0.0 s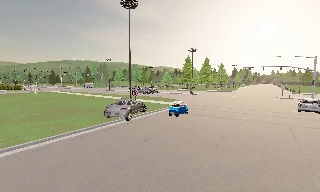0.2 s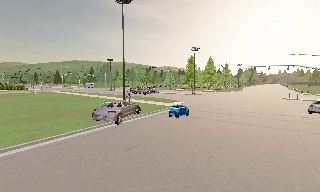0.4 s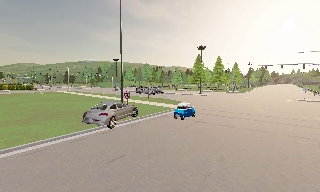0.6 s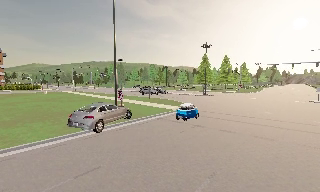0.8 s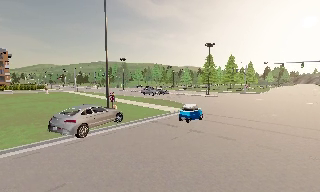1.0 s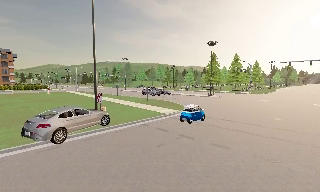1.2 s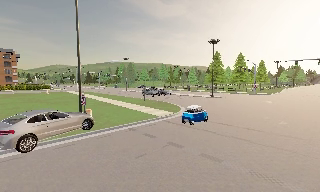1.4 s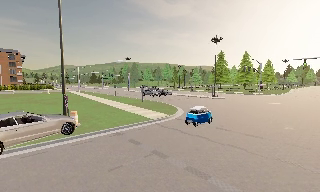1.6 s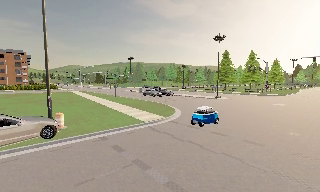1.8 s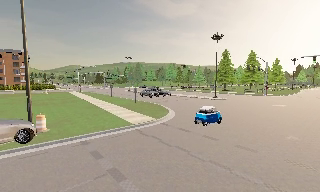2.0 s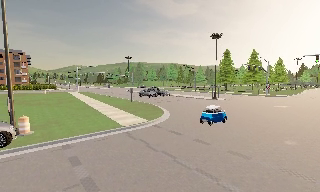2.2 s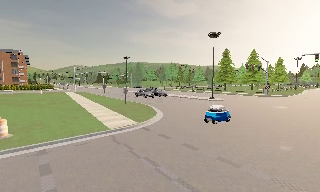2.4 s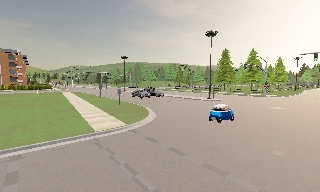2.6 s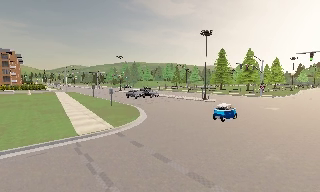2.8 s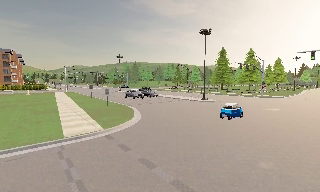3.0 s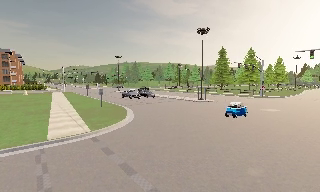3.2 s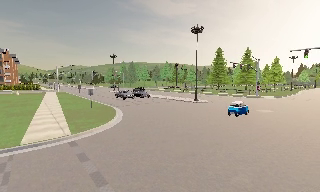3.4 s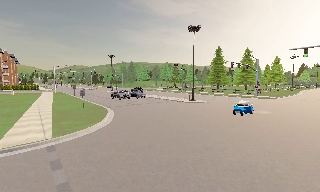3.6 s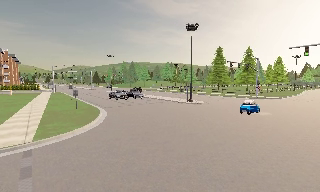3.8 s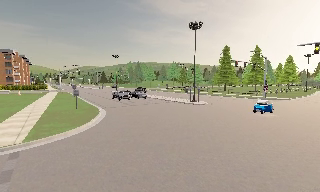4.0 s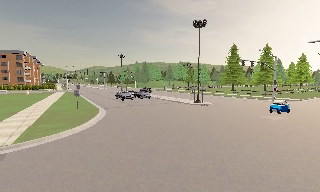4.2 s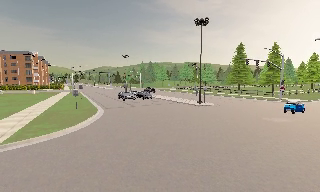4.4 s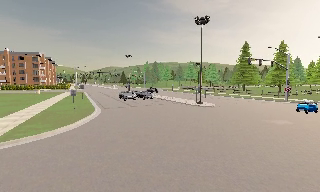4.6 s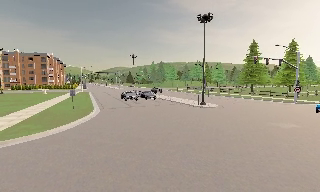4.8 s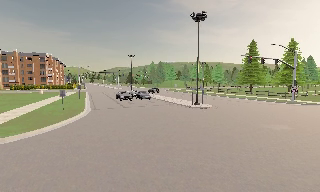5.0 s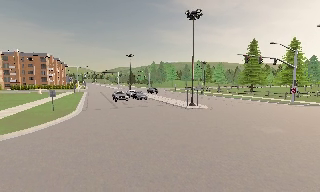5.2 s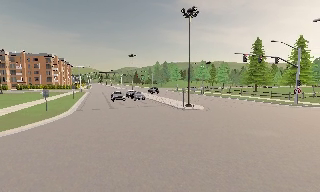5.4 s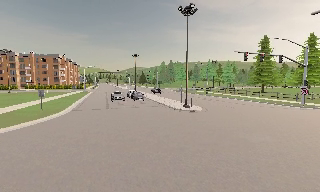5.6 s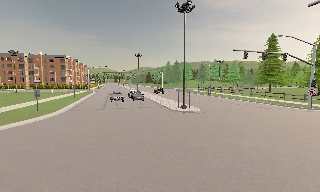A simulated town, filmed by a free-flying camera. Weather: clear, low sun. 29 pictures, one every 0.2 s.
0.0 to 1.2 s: The camera pans to its left, which is counterclockwise from overhead, by about 10 degrees. It travels forward and to its right, about 9 m, so what stands in front looms larger.
1.2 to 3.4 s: The camera travels to its right and forward, about 11 m, so close, fixed things drift to the left.
3.4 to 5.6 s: The camera pans to its left, which is counterclockwise from overhead, by about 20 degrees. It travels to its right and forward, about 12 m, so close, fixed things drift to the left.
The film runs forward here.
